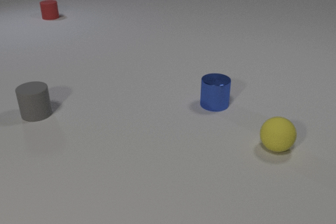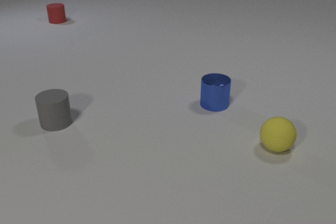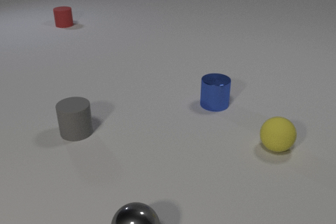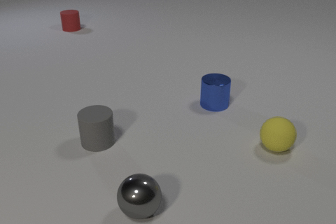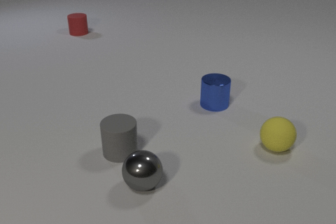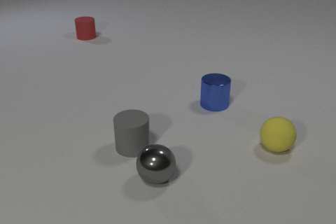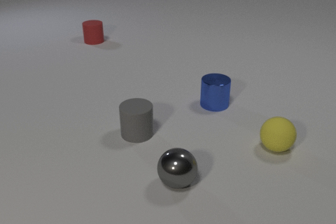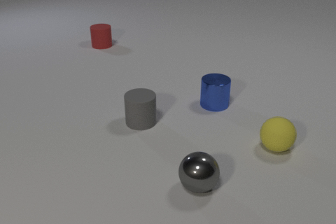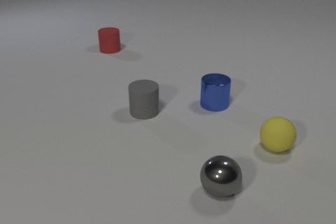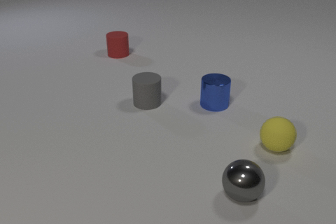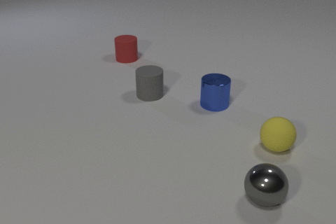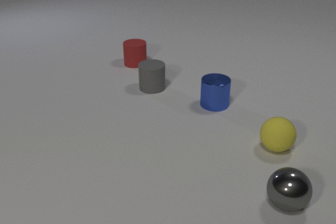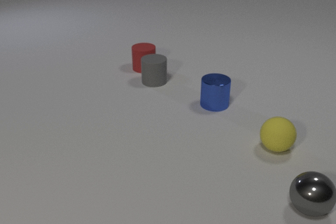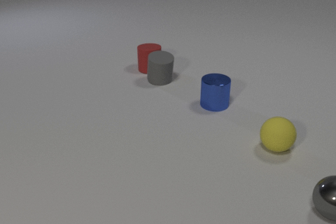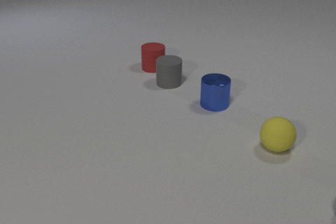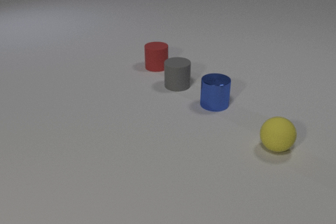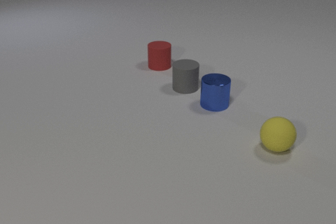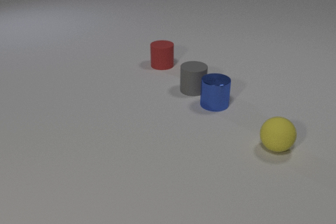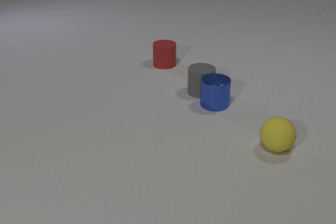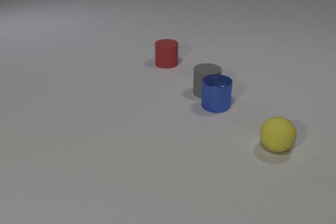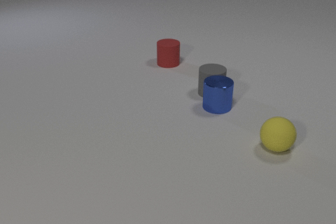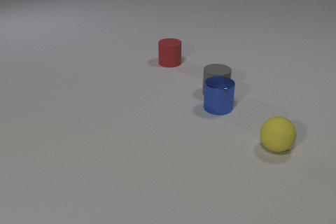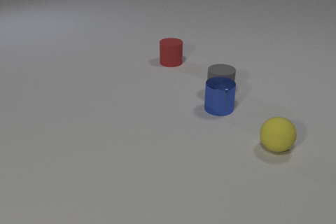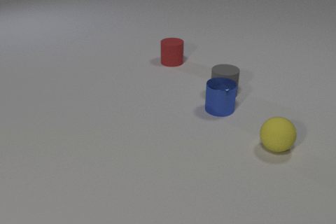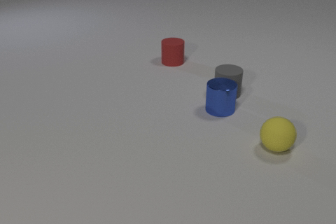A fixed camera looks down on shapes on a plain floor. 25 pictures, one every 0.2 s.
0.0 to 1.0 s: The gray metal sphere comes in at the bottom edge, rolls away from the camera. The gray rubber cylinder slides to the right and toward the camera. The red rubber cylinder slides toward the camera and to the right. The gray metal sphere and the gray rubber cylinder collide.
1.0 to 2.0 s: The gray metal sphere rolls to the right. The gray rubber cylinder slides away from the camera. The red rubber cylinder slides toward the camera and to the right.
2.0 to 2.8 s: The gray metal sphere rolls to the right. The gray rubber cylinder slides away from the camera and to the right. The red rubber cylinder slides to the right and toward the camera. The gray rubber cylinder and the red rubber cylinder collide.
2.8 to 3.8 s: The gray rubber cylinder slides to the right and toward the camera. The red rubber cylinder slides to the right and away from the camera. The gray rubber cylinder and the blue metal cylinder collide.
3.8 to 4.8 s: The gray rubber cylinder slides to the right. The red rubber cylinder slides to the right and away from the camera. The blue metal cylinder slides toward the camera.
What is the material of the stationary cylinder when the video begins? metal.
What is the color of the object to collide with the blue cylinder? gray.
How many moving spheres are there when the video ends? 0.
